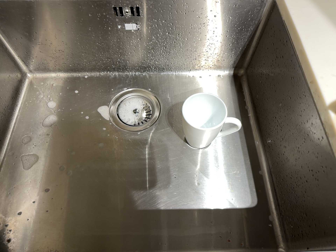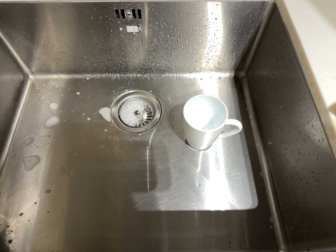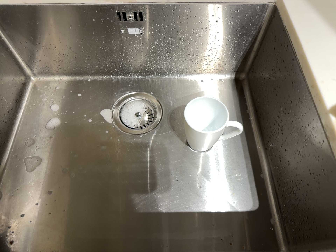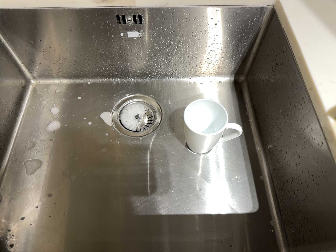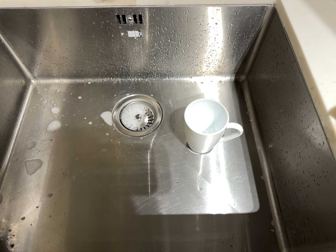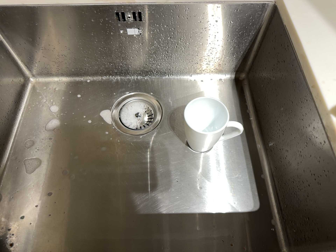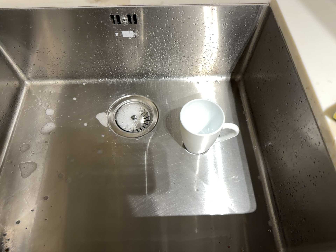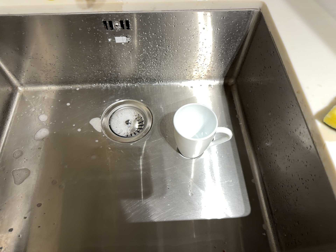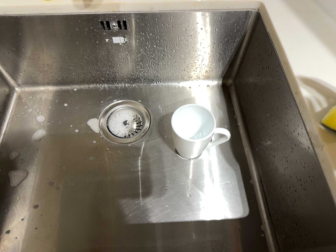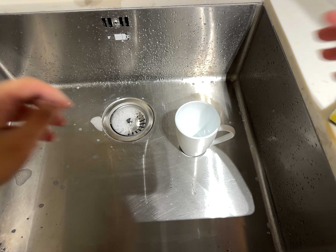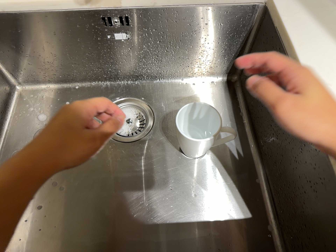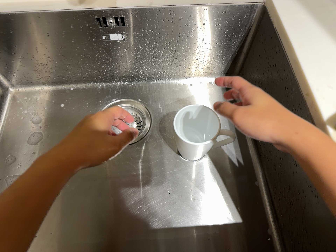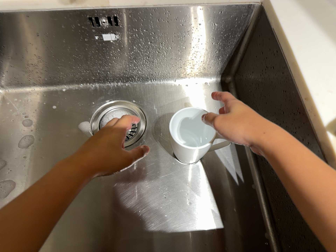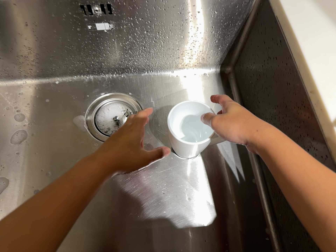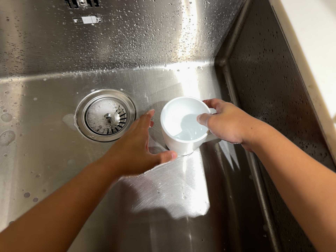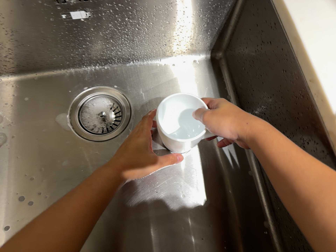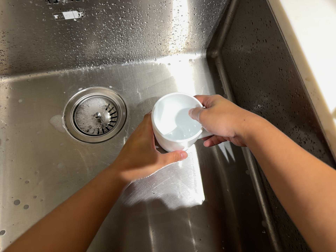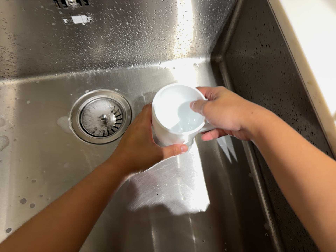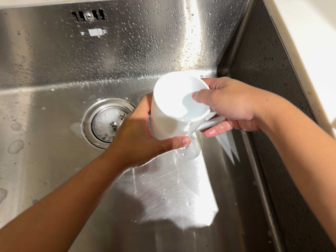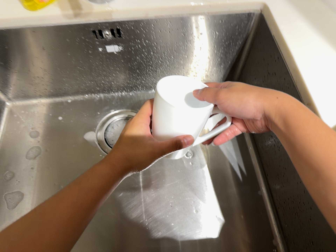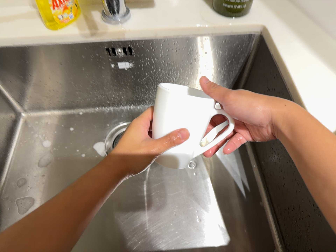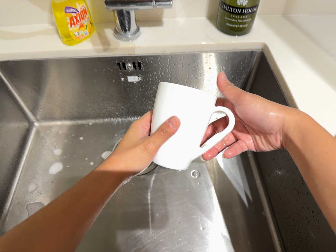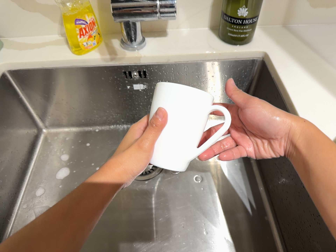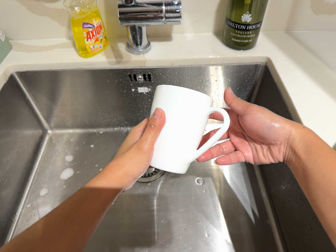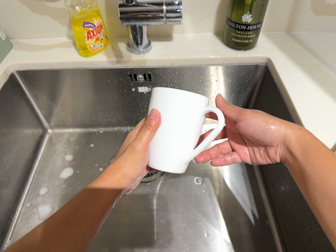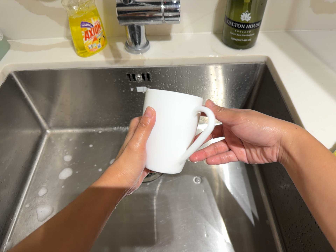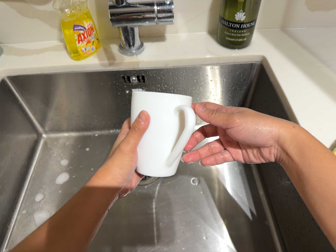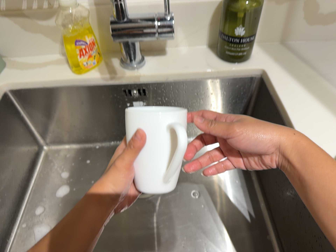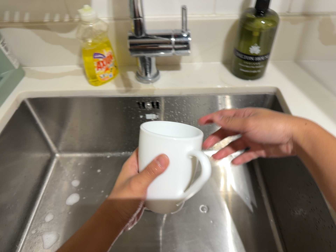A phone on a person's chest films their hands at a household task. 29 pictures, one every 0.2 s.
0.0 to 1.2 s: The camera keeps its place and its aim.
1.2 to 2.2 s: The camera shifts only a little, or ends up much as it began.
2.2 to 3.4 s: The camera travels forward, about 6 cm, so what stands in front looms larger.
3.4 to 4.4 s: The camera travels backward and toward the bottom of its view, about 12 cm, so what stands in front gets smaller. Its aim tips toward the top of its view by about 15 degrees, and the scene shifts downward.
4.4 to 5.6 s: The camera shifts only a little, or ends up much as it began.
The film runs forward here.
